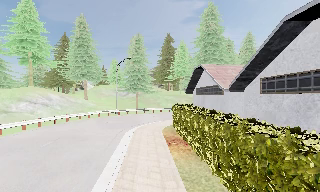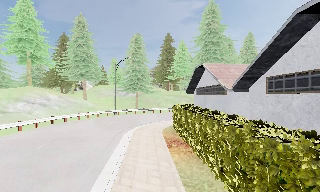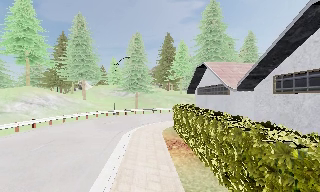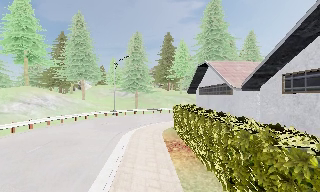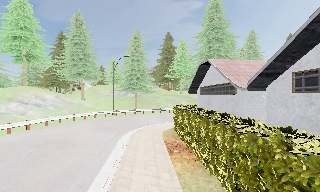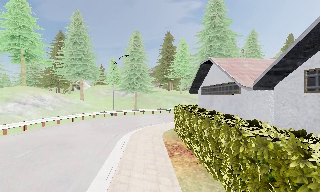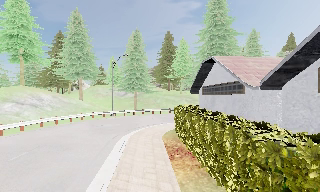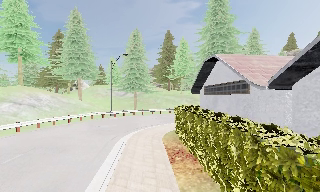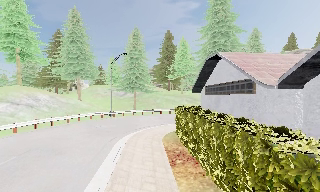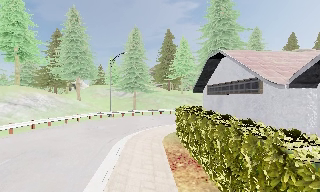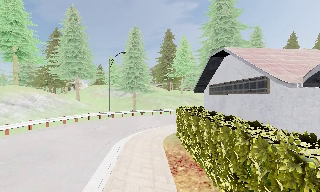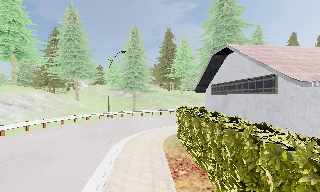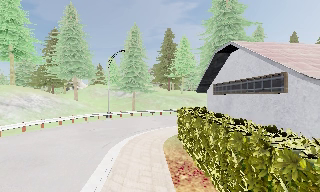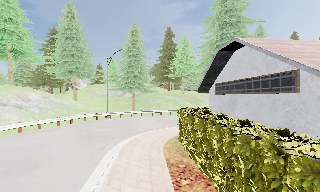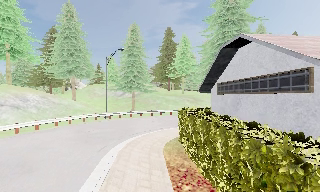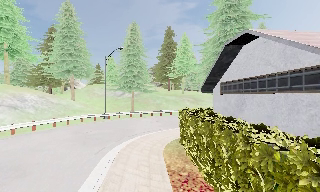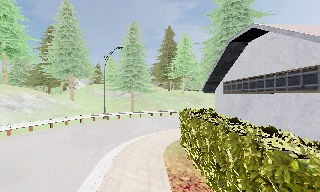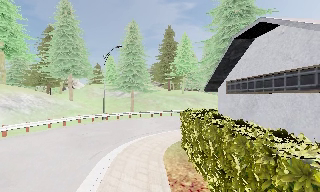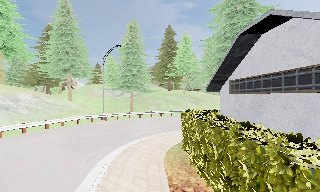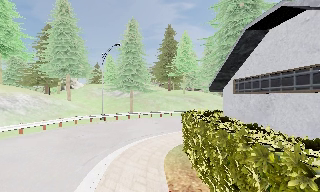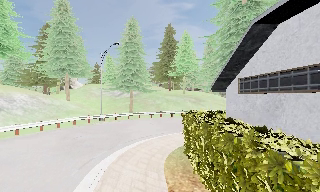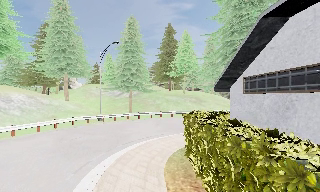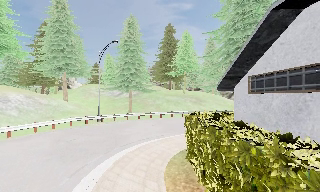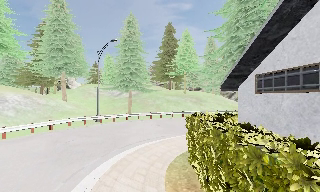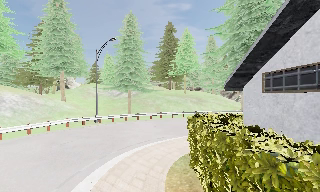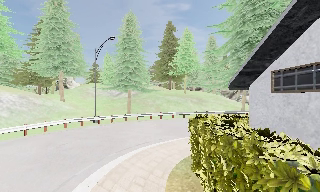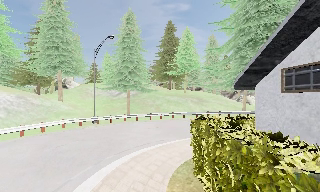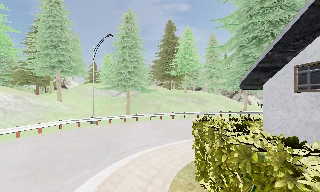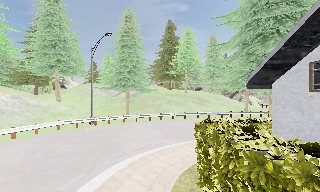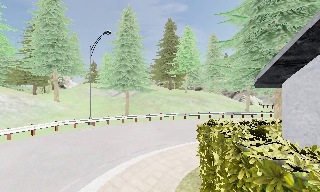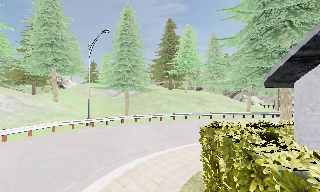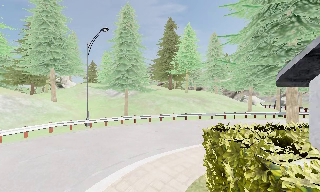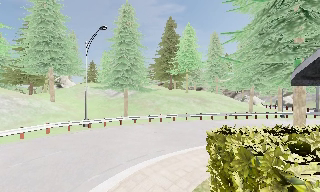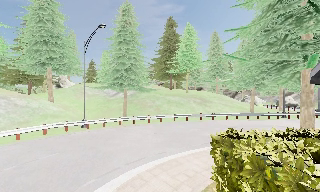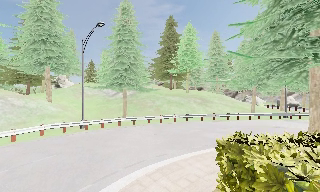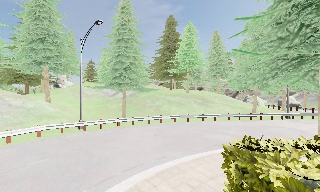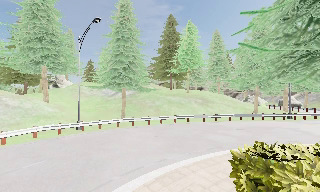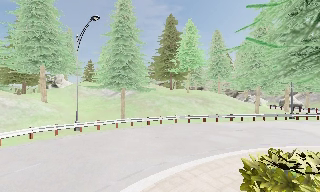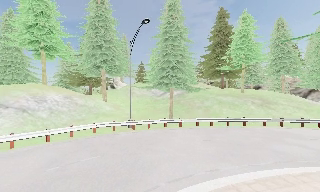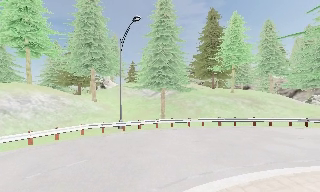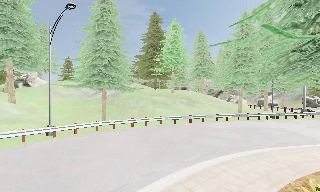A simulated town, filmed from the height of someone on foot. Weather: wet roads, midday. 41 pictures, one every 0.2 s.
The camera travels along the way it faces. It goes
forward.
0.0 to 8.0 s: The camera travels forward, about 12 m, so what stands in front looms larger.
The film runs forward here.
